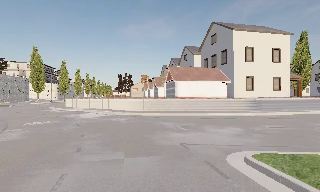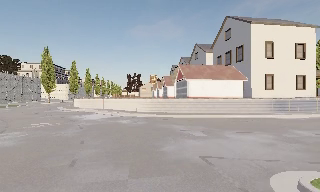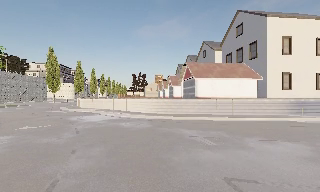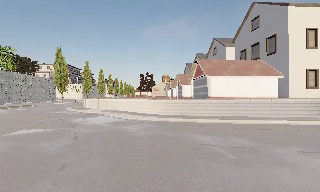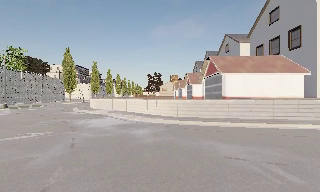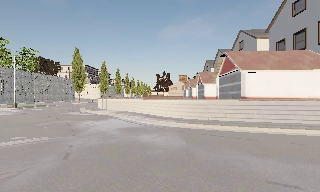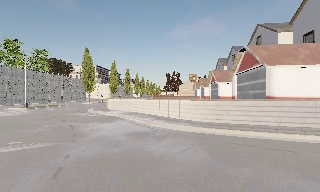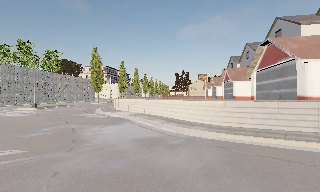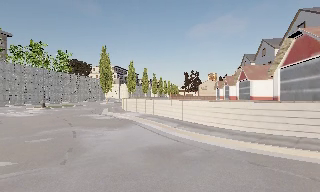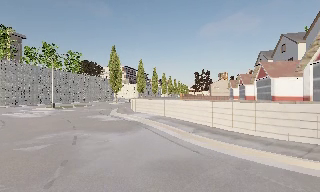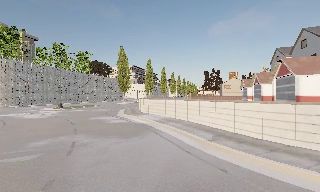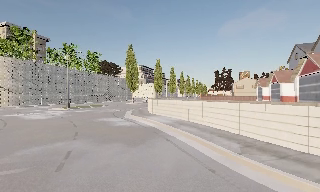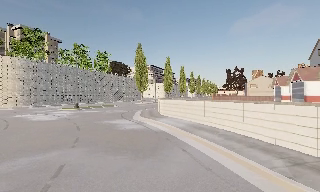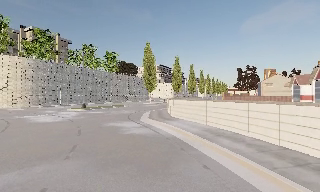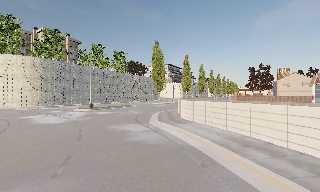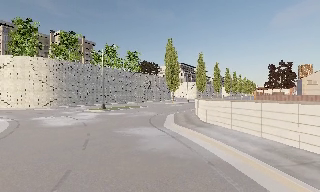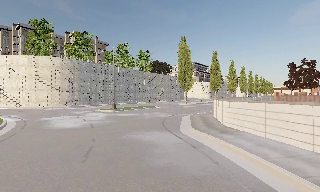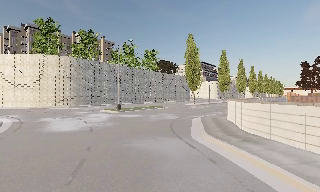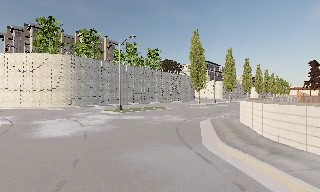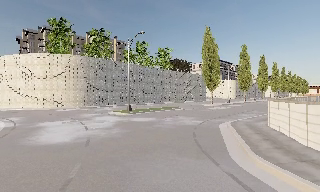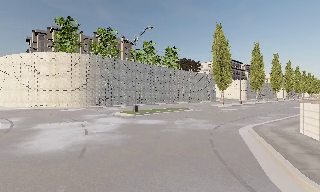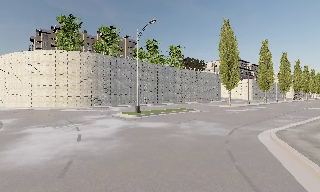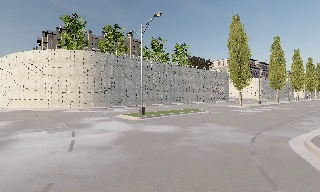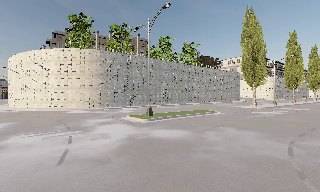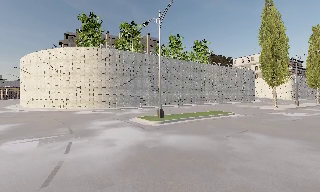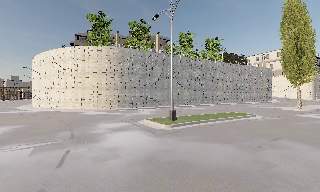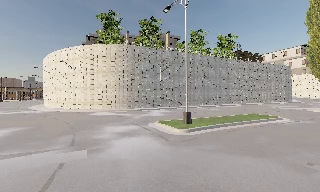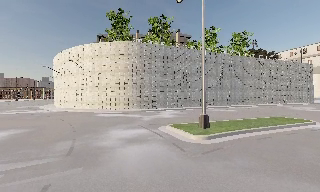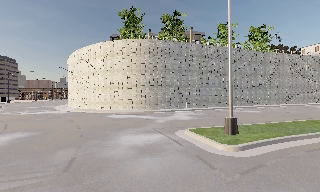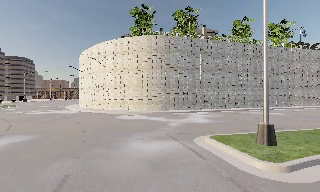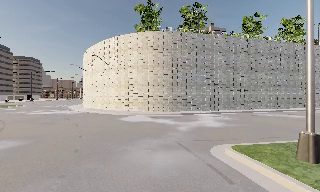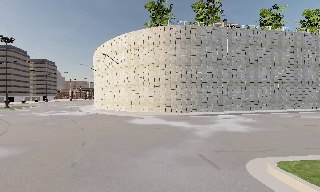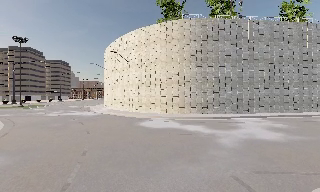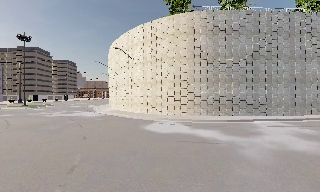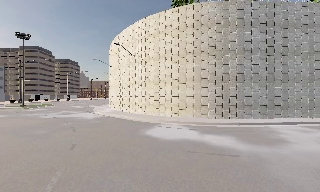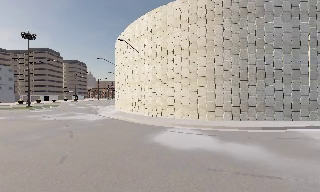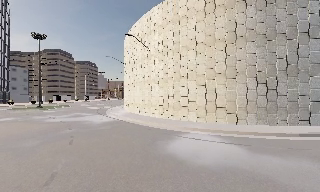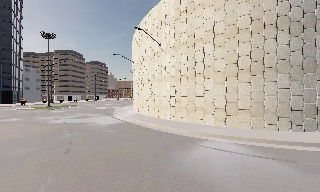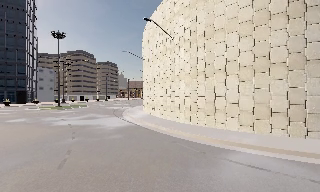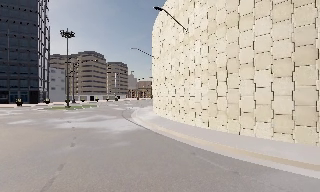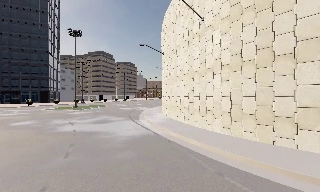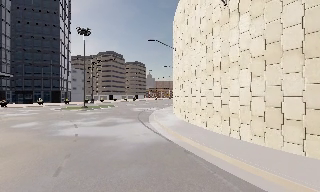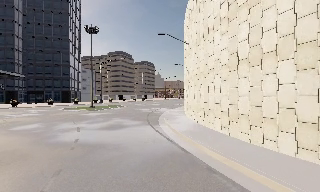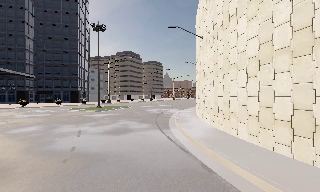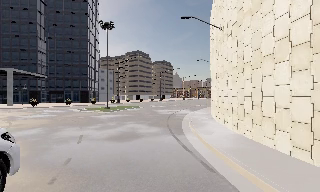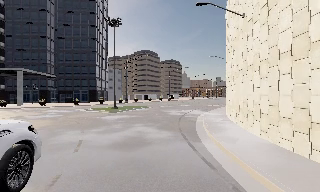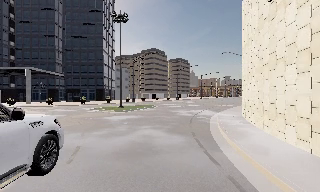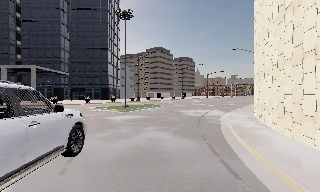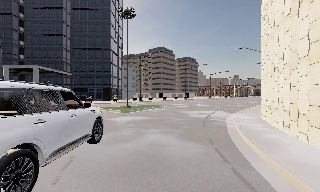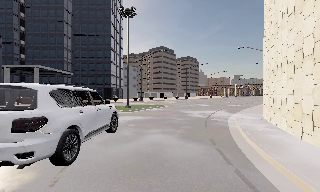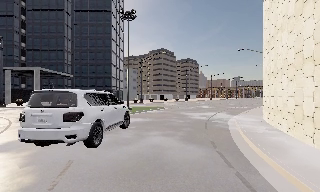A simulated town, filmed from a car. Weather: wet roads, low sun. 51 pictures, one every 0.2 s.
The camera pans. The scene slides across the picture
to the right.
The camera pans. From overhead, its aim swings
counterclockwise.
0.0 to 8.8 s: The scene slides to the right, as the camera pans about 130 degrees to its left. It travels forward, about 55 m.
8.8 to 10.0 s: The camera travels forward, about 3.5 m, so what stands in front looms larger. It loses speed.
The film runs forward here.
